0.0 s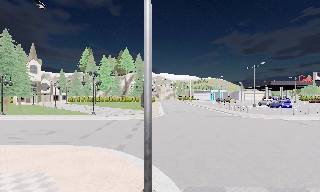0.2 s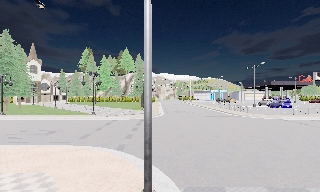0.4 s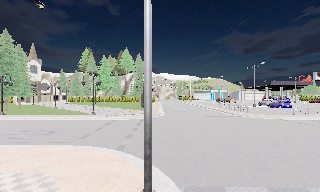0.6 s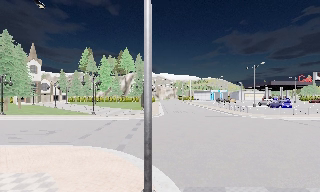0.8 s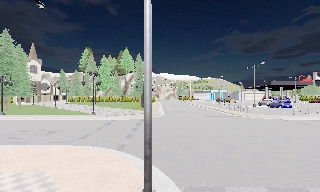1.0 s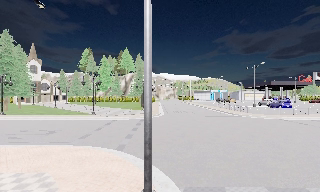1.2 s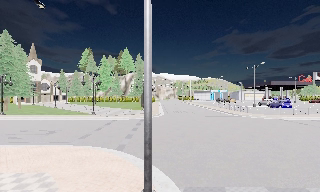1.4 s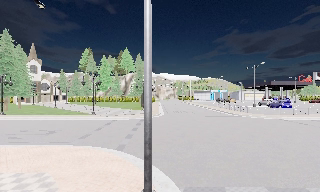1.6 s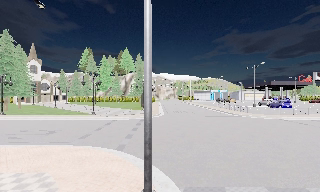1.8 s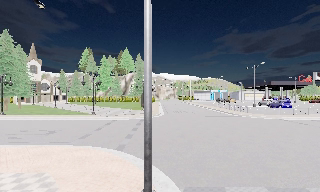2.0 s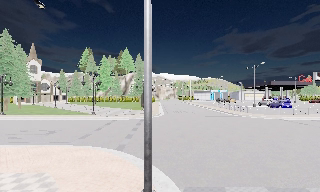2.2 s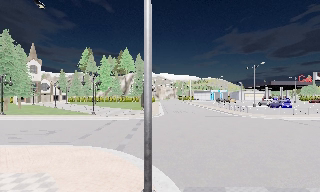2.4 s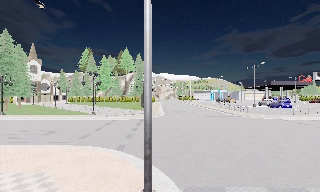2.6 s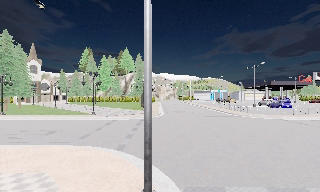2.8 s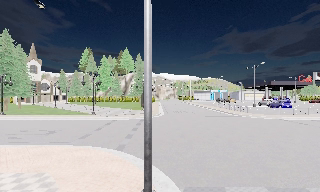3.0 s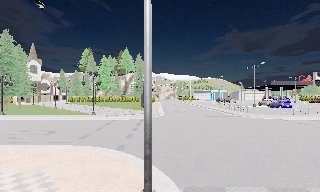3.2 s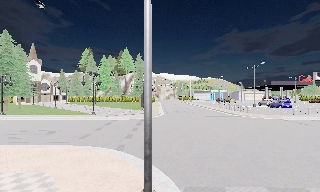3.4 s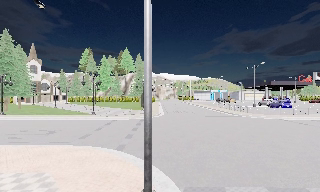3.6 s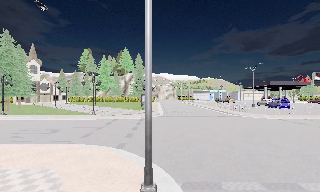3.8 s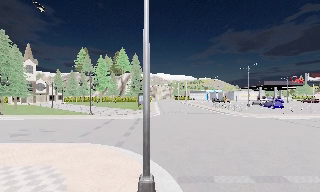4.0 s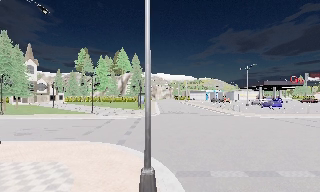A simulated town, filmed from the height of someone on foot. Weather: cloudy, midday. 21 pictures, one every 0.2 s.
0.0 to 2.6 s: The camera keeps its place and its aim.
2.6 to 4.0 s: The camera travels backward, about 1 m, so what stands in front gets smaller. It gains speed.
The film runs backward here.
